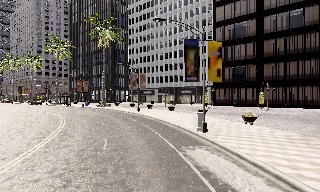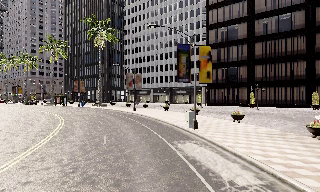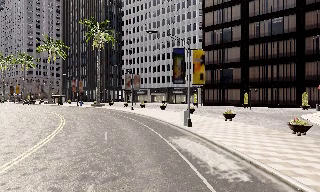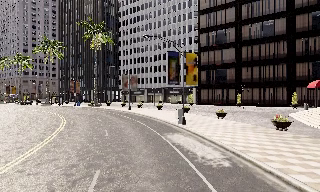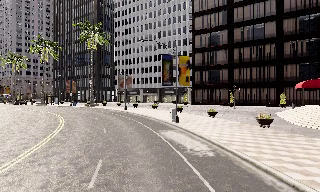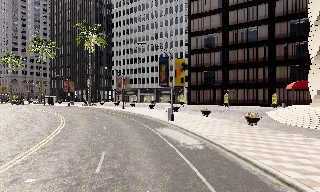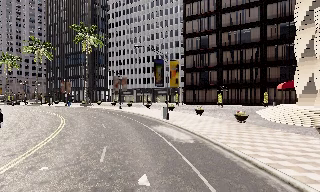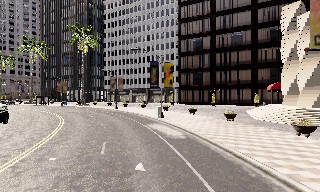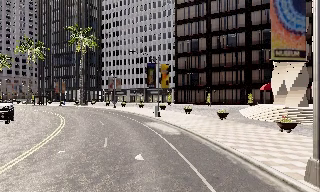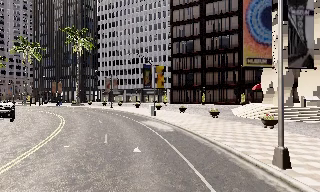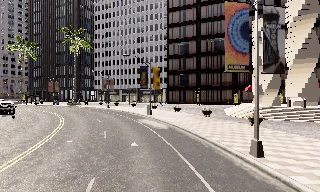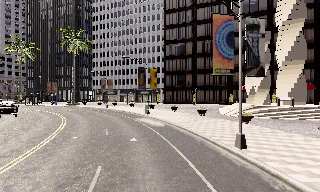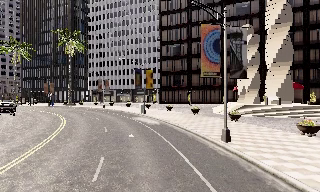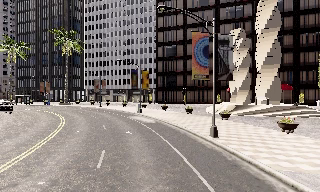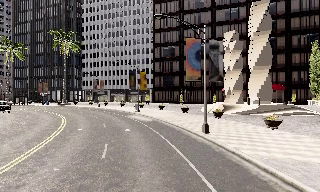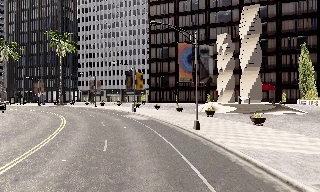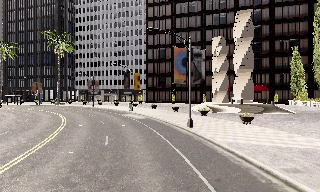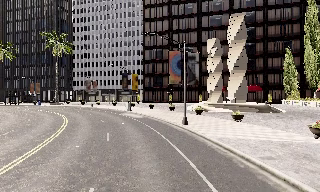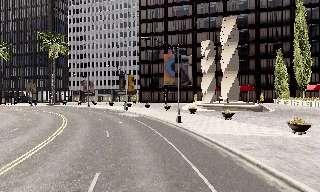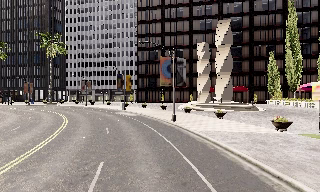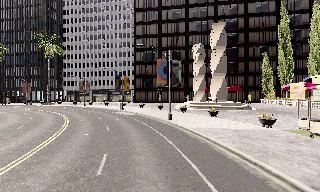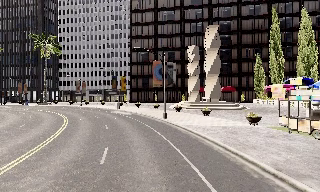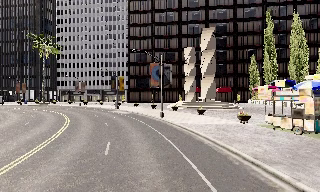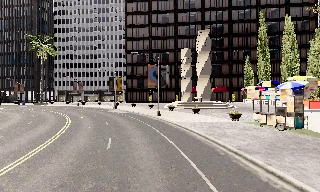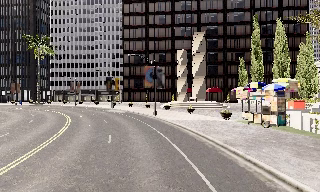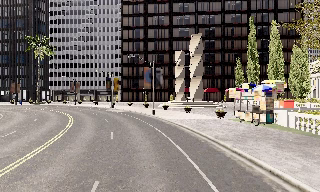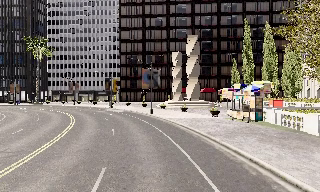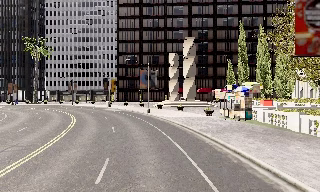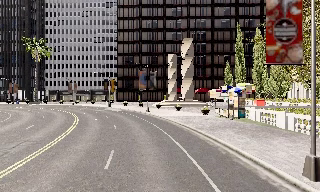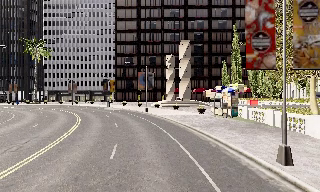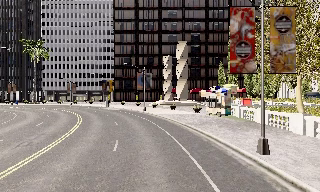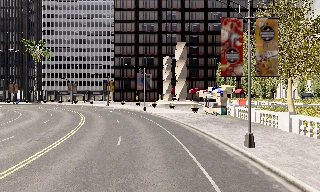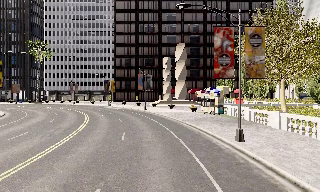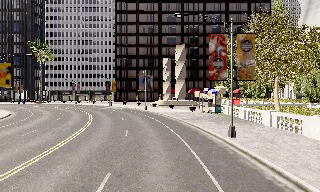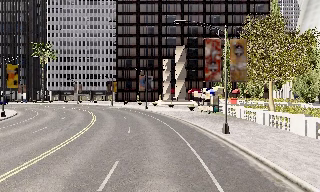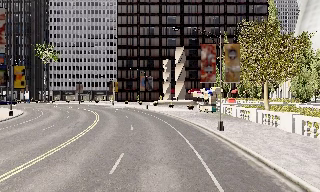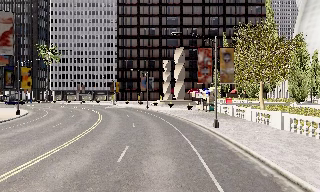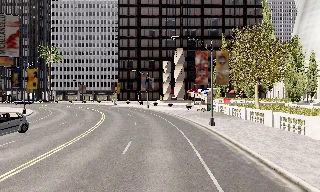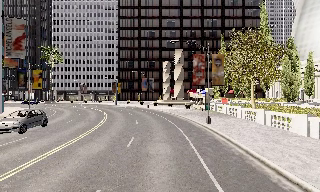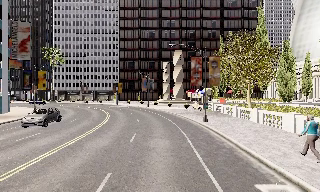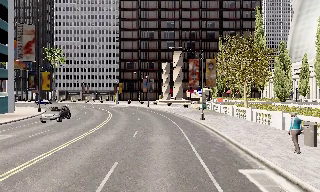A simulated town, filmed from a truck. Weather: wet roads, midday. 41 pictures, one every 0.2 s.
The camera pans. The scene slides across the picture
to the left.
The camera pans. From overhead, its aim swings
clockwise.
0.0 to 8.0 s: The camera pans to its right, which is clockwise from overhead, by about 35 degrees. It travels backward, about 40 m.
The film runs backward here.
